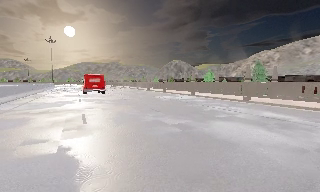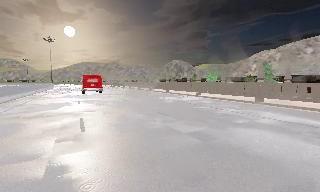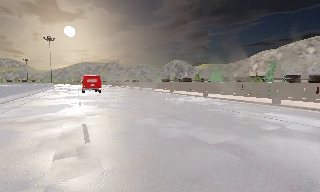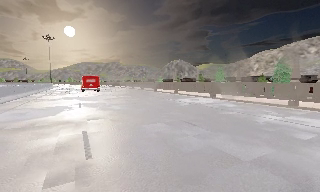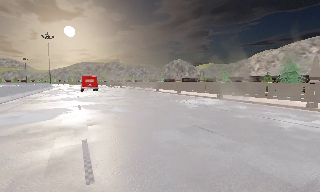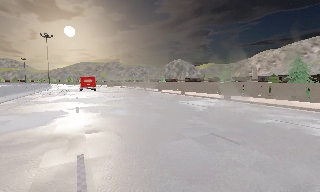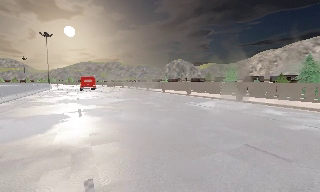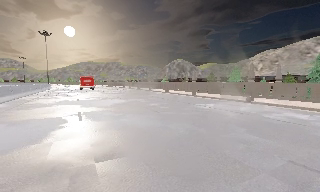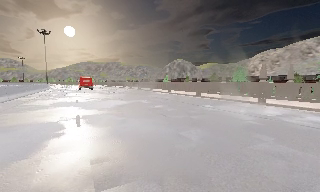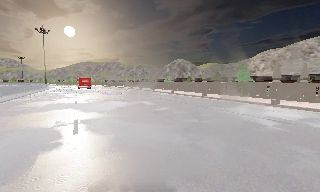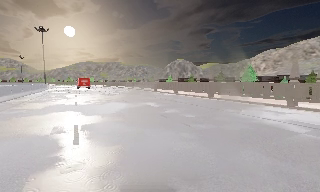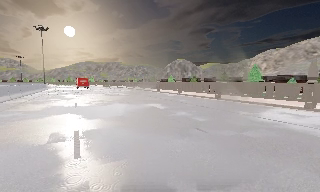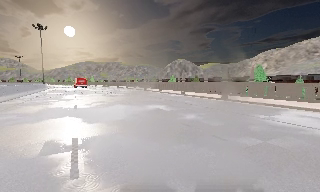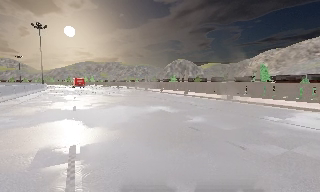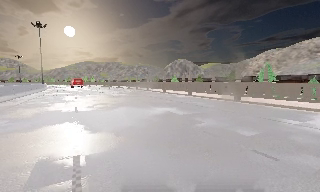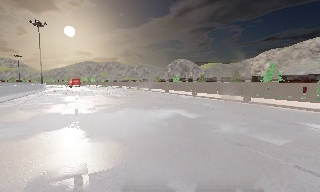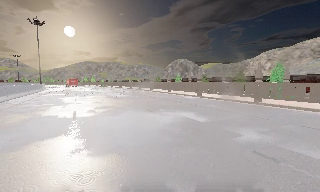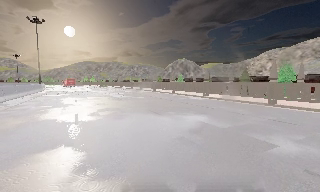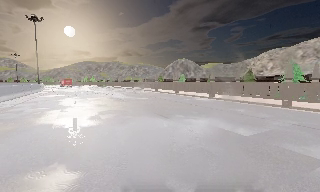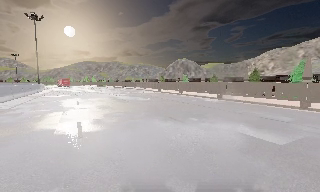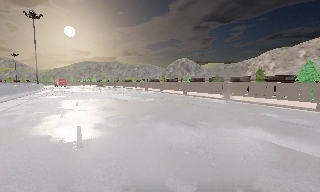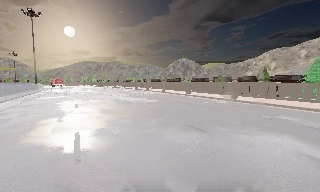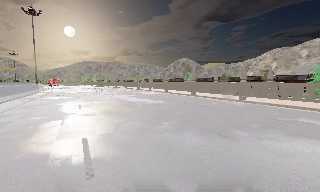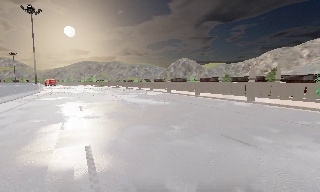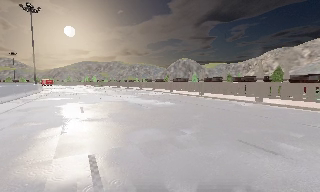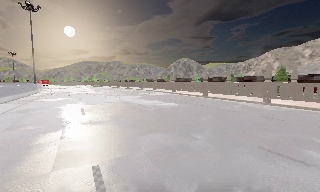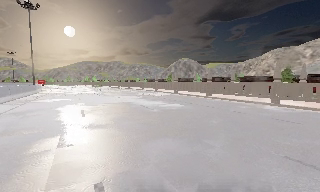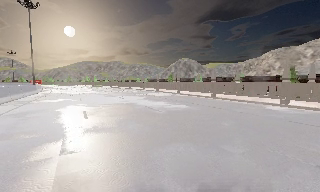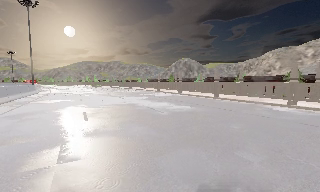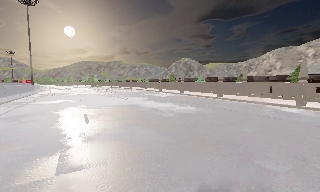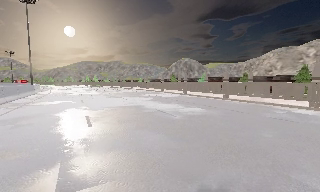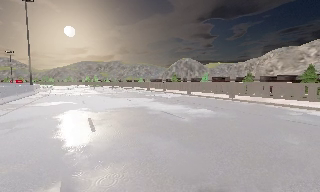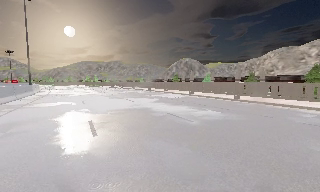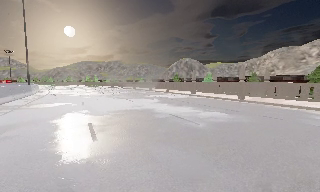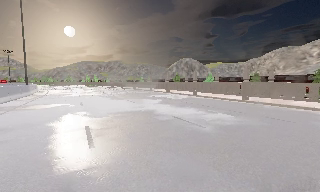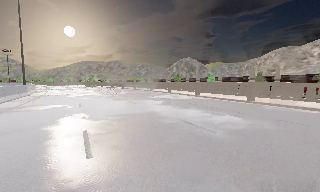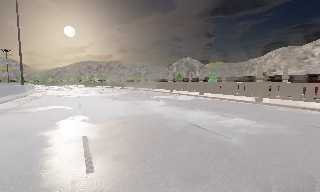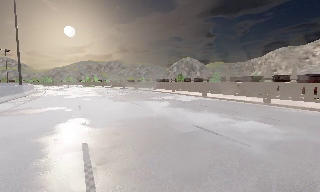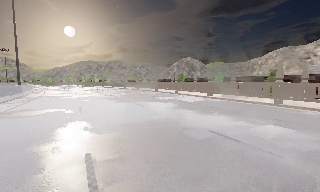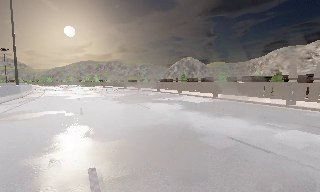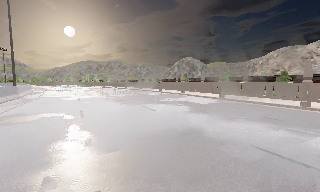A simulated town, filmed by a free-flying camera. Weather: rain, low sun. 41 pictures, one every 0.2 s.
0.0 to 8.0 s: The camera travels forward and to its left, about 30 m, so what stands in front looms larger. It loses speed.
The film runs forward here.
